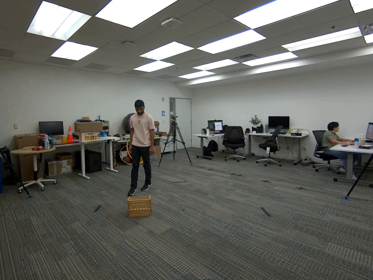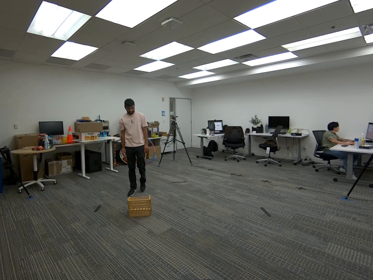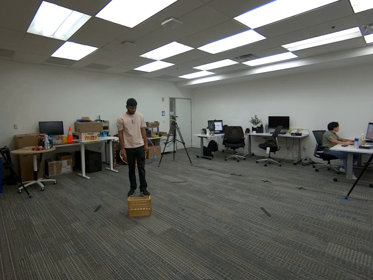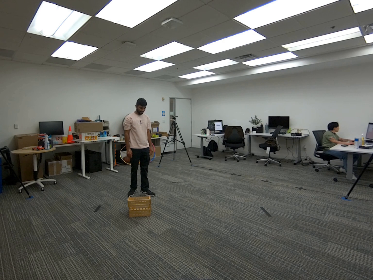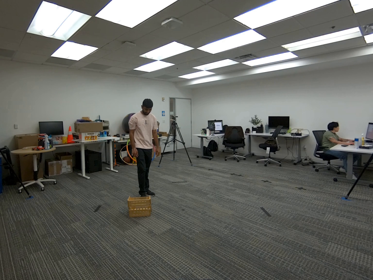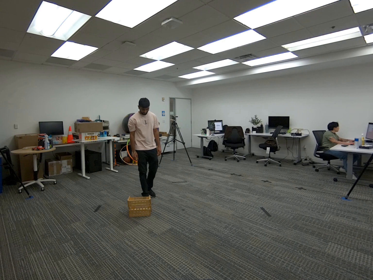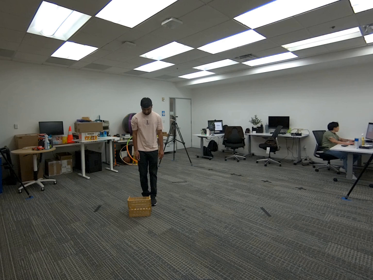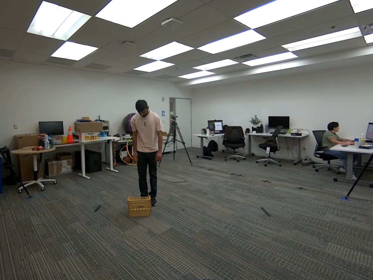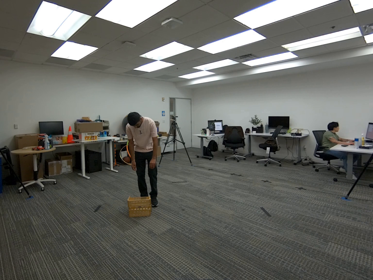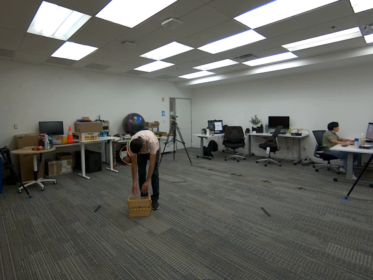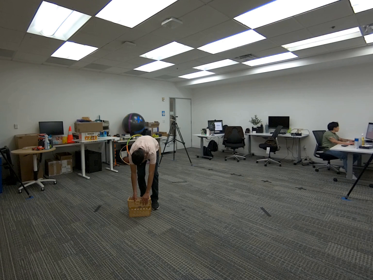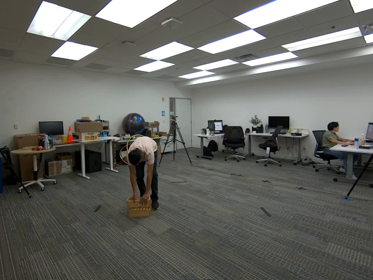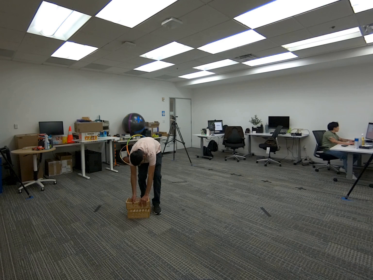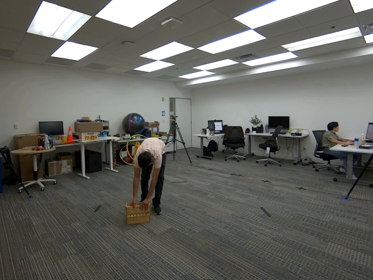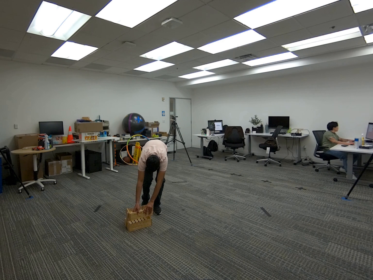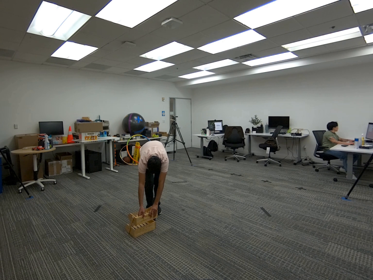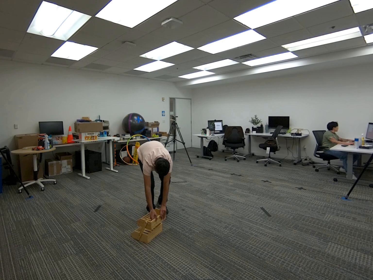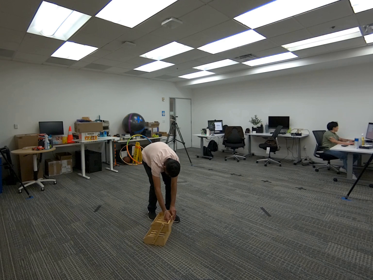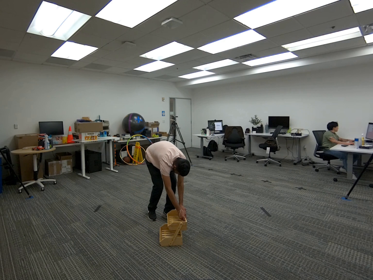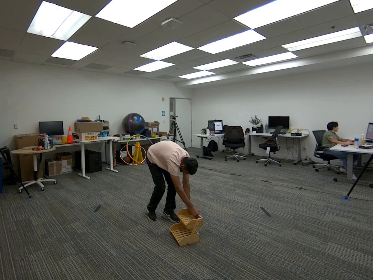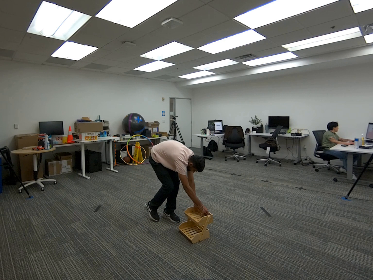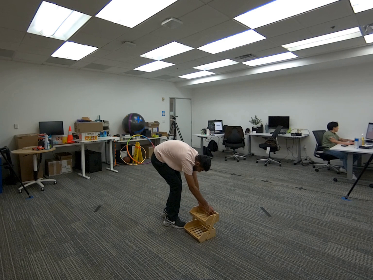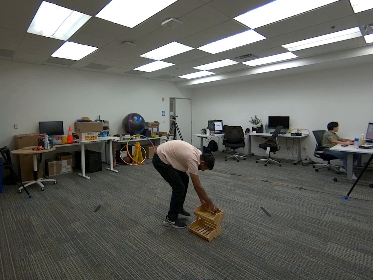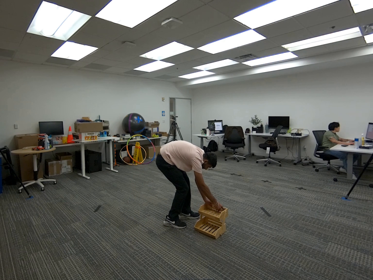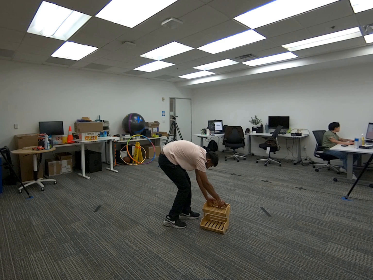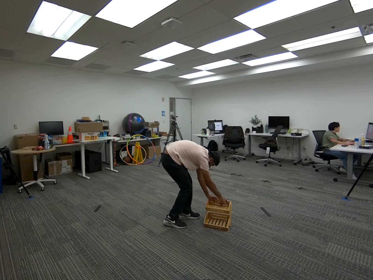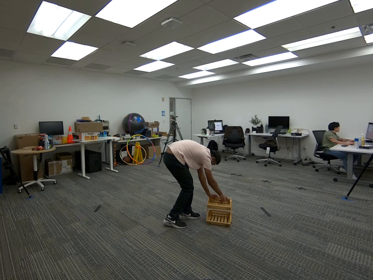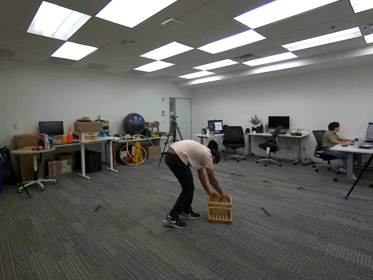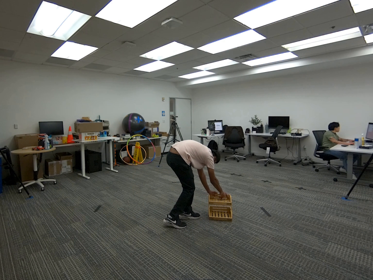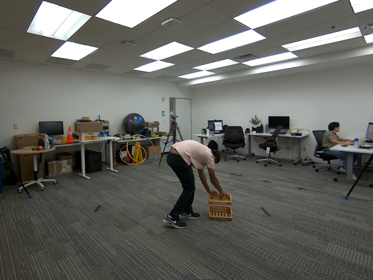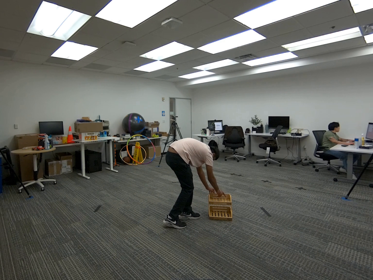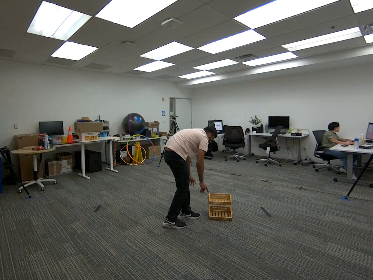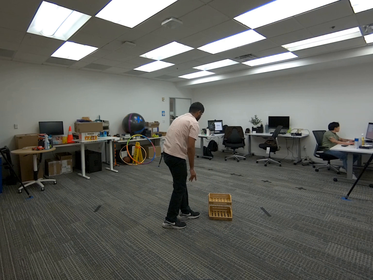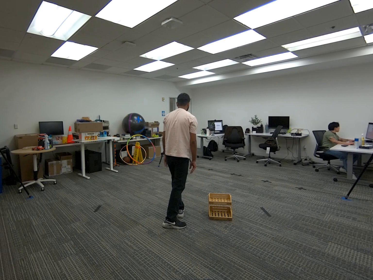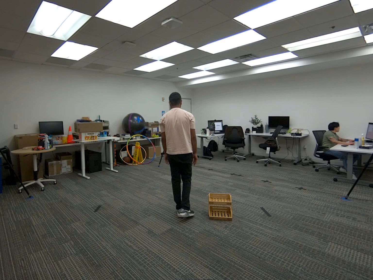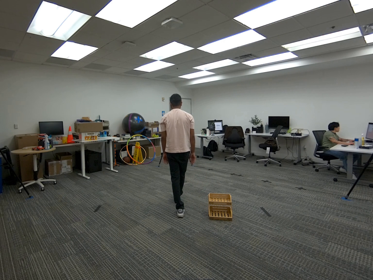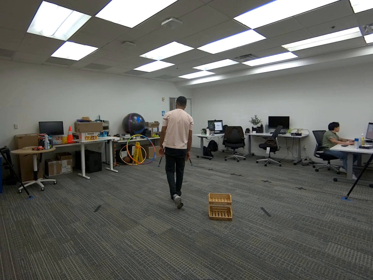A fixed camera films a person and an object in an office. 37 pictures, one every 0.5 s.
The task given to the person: Walk over to the wooden crate and rotate the wooden crate 180°.
